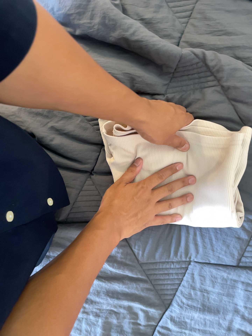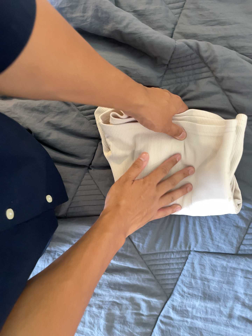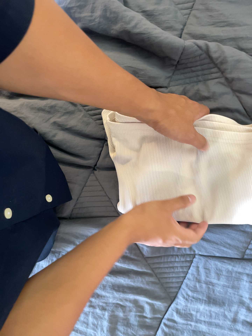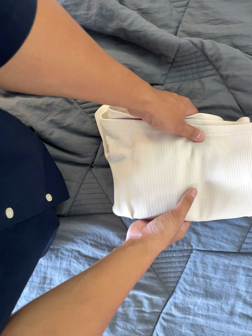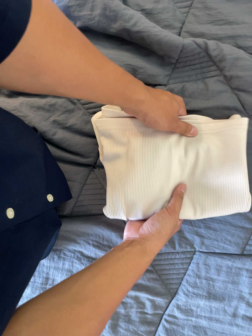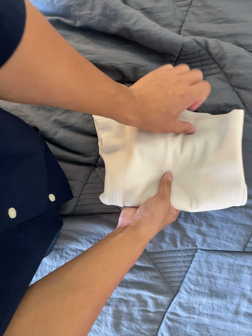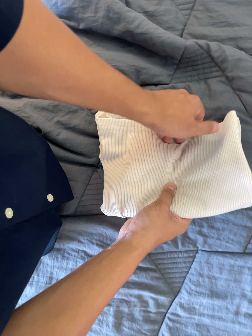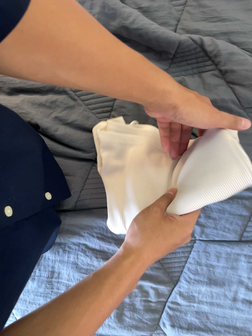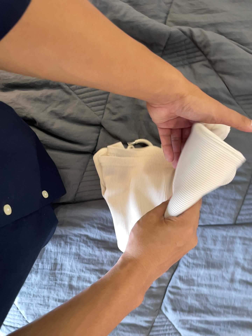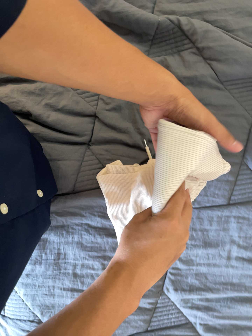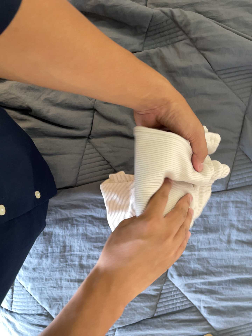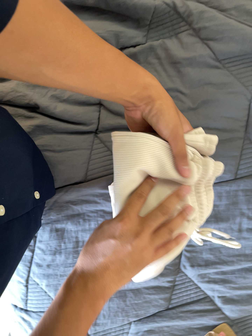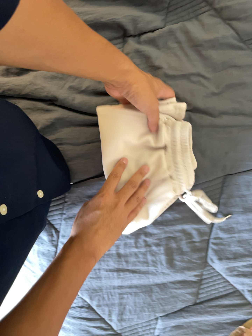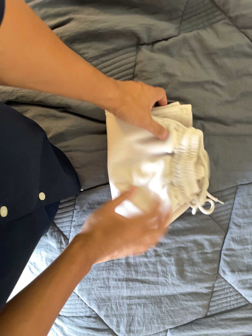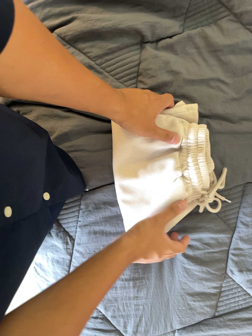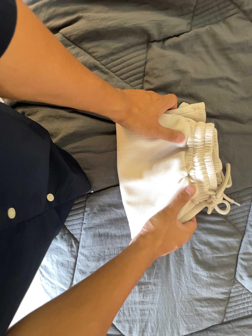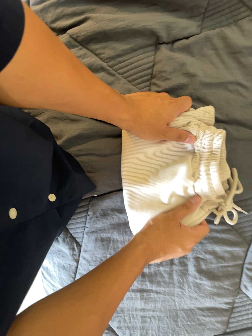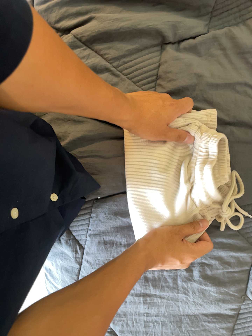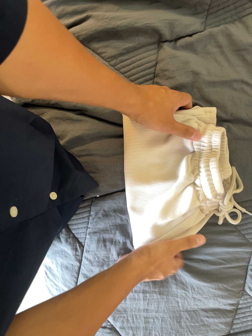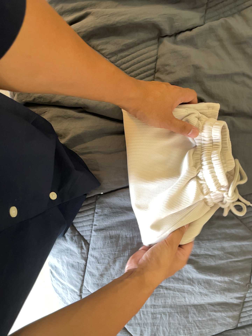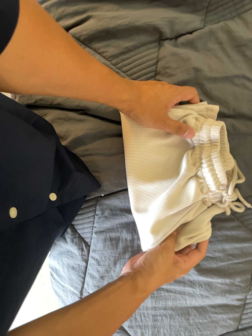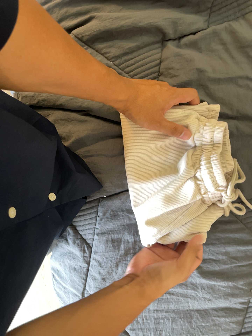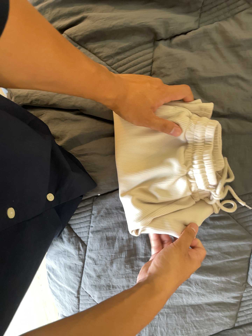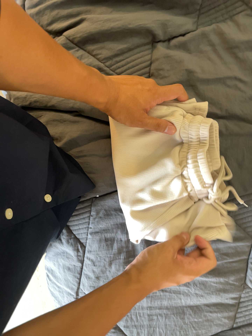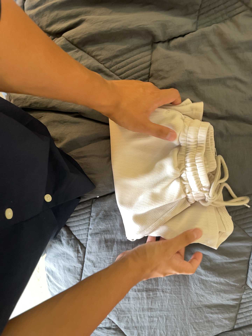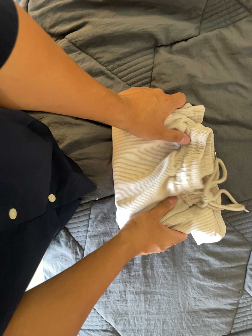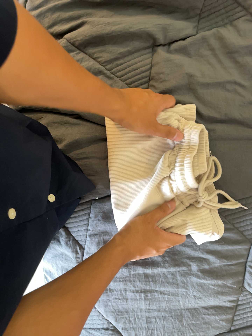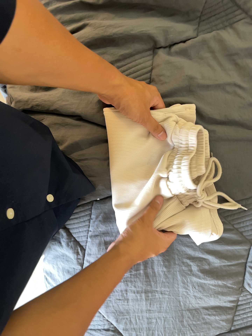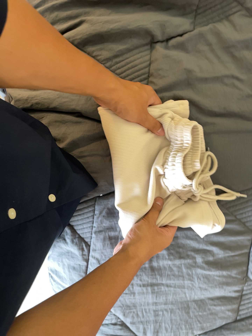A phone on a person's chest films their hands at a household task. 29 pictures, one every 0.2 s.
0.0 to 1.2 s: The camera shifts only a little, or ends up much as it began.
1.2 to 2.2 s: The camera travels to its left, toward the bottom of its view and backward, about 12 cm. It rolls about its line of sight by about 10 degrees, and the scene rotates counterclockwise.
2.2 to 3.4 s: The camera travels forward, about 6 cm, so what stands in front looms larger.
3.4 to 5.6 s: The camera shifts only a little, or ends up much as it began.
The film runs forward here.
